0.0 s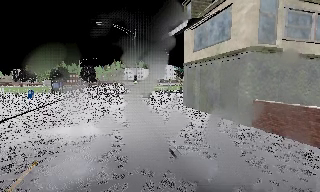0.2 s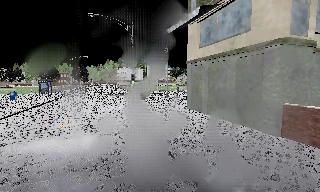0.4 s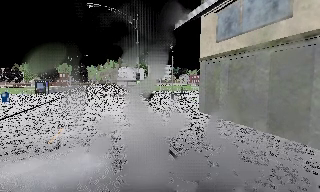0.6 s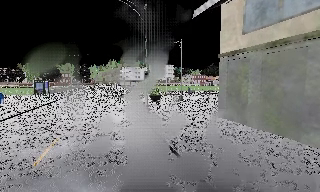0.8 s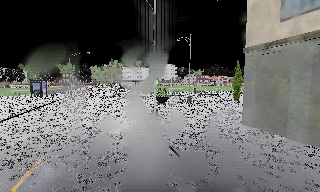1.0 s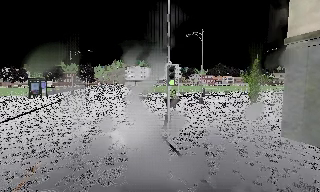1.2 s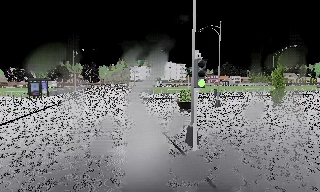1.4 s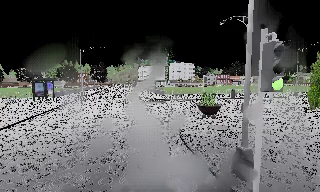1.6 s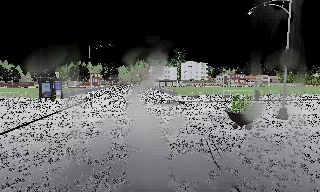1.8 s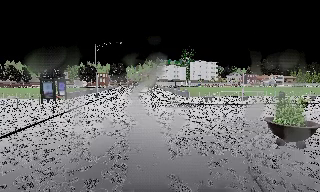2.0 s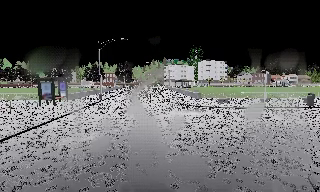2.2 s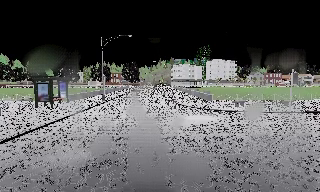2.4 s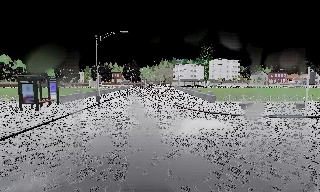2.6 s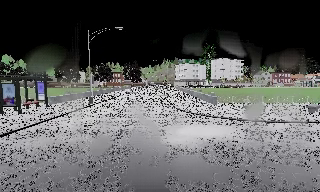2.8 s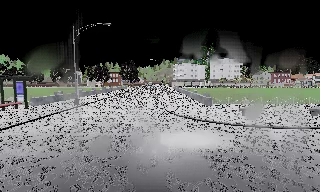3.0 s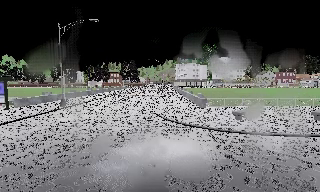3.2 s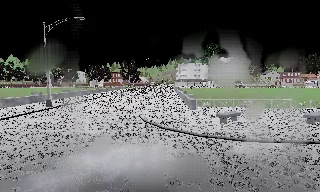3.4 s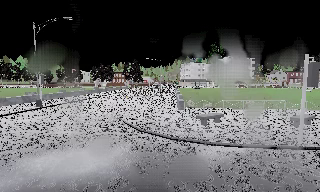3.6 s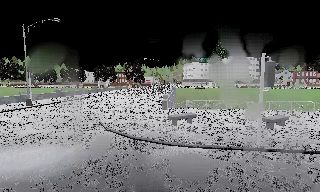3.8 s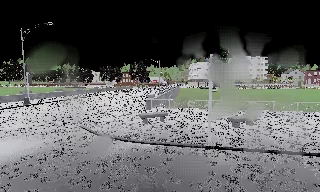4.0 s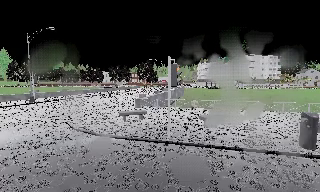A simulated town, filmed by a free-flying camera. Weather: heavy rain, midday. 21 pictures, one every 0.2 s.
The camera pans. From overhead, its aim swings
counterclockwise.
0.0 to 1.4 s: The camera travels forward, about 13 m, so what stands in front looms larger.
1.4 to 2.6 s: The camera swings to its left by about 15 degrees, and the scene slides to the right. It travels forward, about 10 m, so what stands in front looms larger.
2.6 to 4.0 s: The camera pans to its left, which is counterclockwise from overhead, by about 15 degrees. It travels to its right, about 11 m, so close, fixed things drift to the left.
The film runs forward here.
